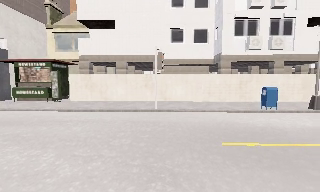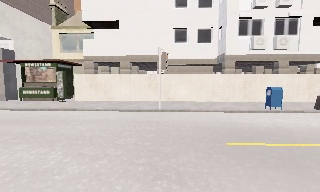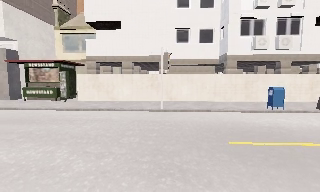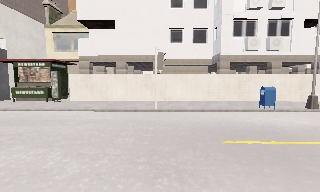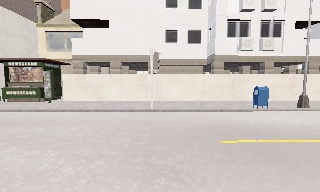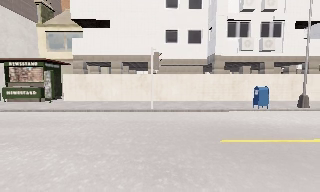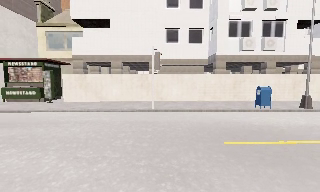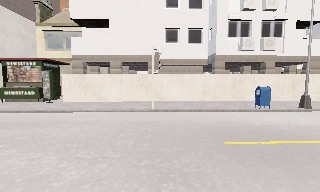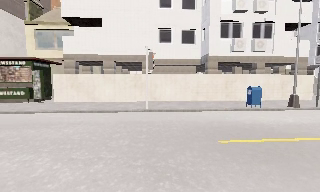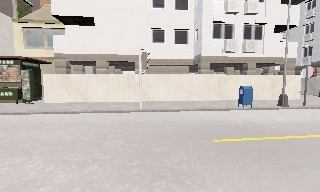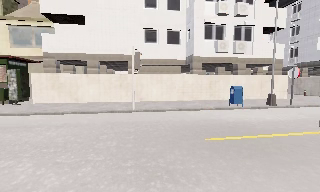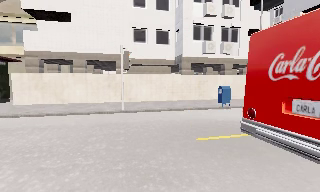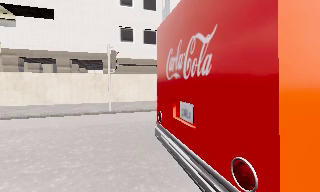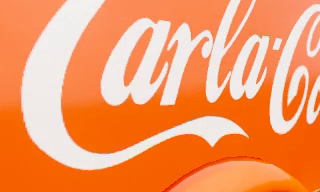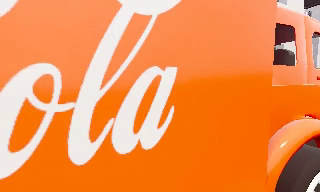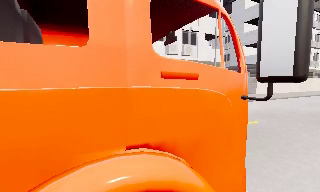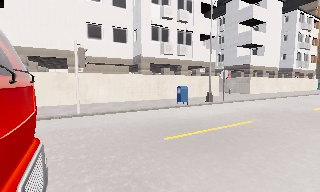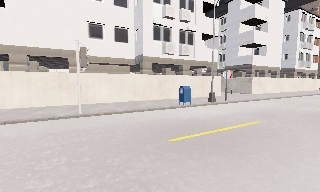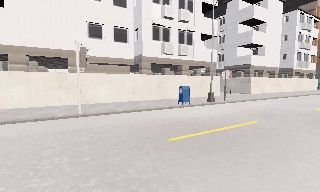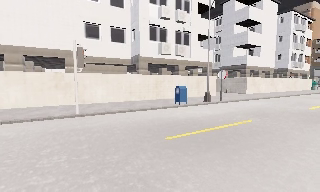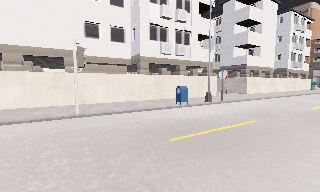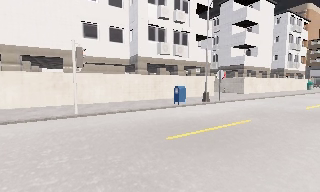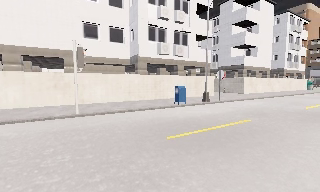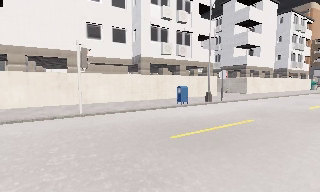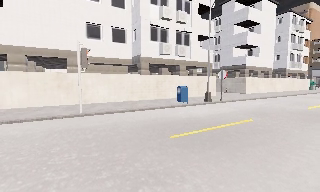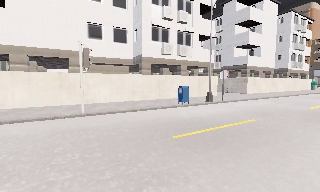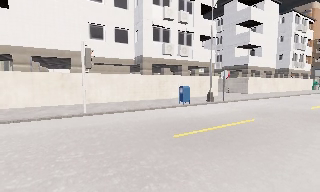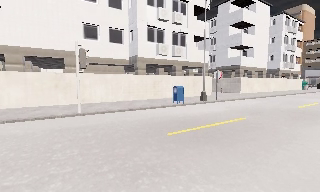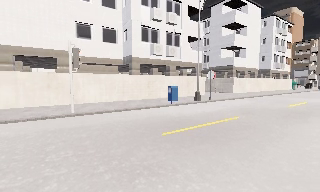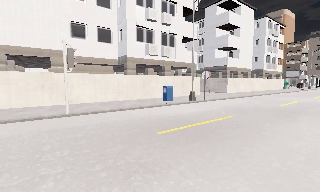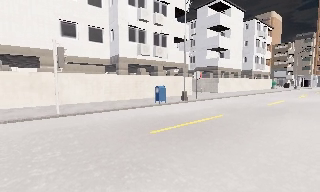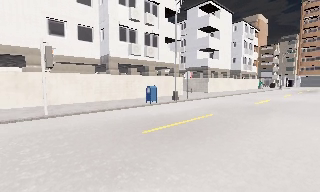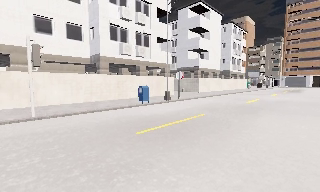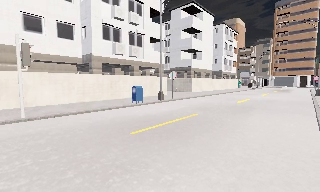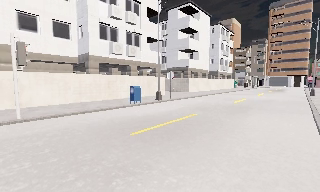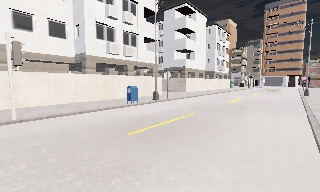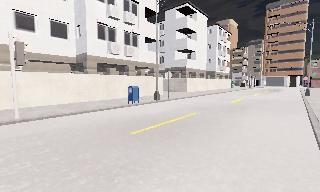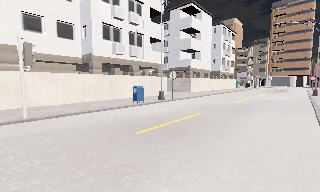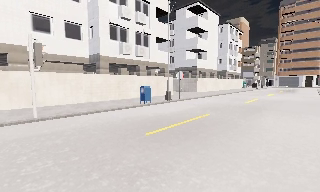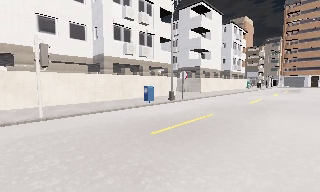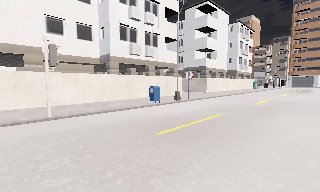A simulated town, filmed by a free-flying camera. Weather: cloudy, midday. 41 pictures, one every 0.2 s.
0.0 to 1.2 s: The camera shifts only a little, or ends up much as it began.
1.2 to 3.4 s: The camera swings to its right by about 30 degrees, and the scene slides to the left. It travels to its left, about 0.5 m.
3.4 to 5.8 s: The camera travels backward, about 0.5 m, so what stands in front gets smaller.
5.8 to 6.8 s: The scene slides to the left, as the camera pans about 15 degrees to its right.
6.8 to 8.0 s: The camera shifts only a little, or ends up much as it began.
The film runs backward here.
